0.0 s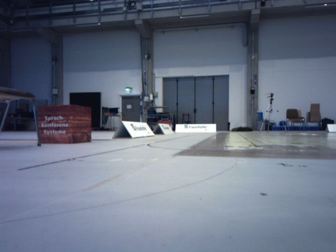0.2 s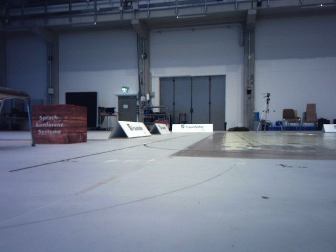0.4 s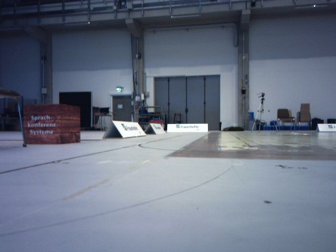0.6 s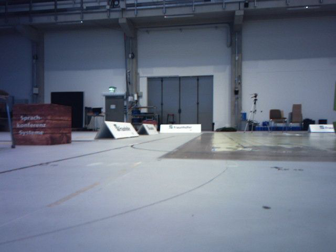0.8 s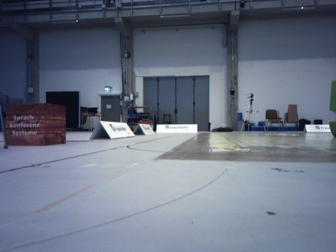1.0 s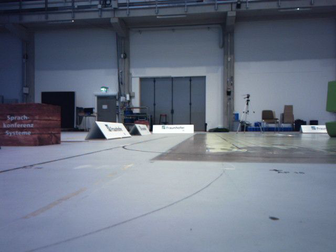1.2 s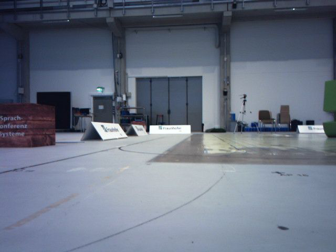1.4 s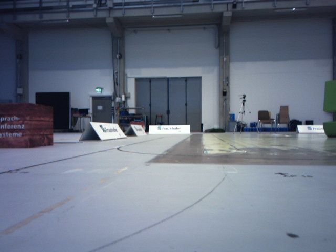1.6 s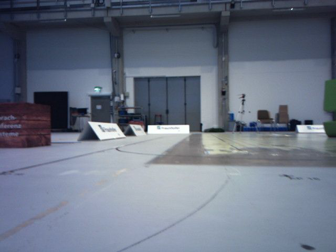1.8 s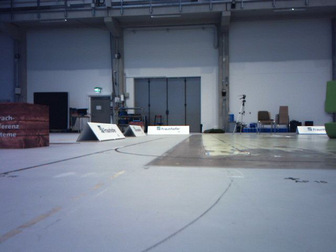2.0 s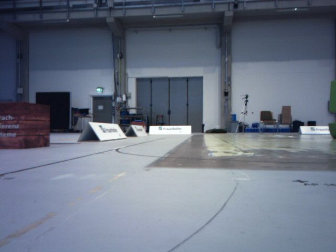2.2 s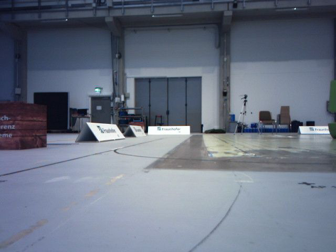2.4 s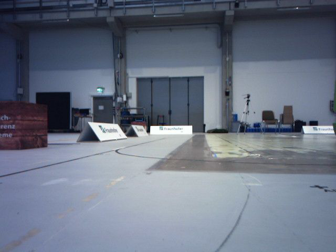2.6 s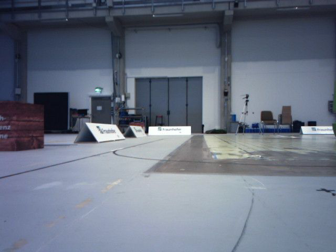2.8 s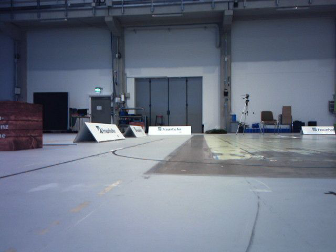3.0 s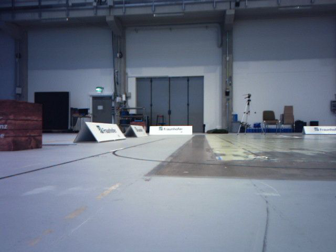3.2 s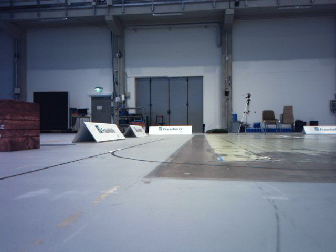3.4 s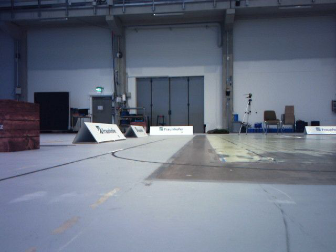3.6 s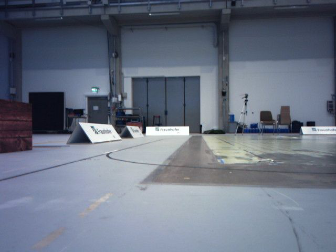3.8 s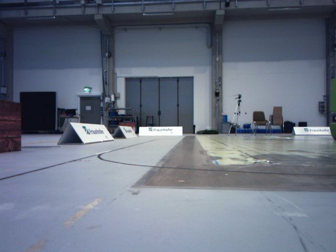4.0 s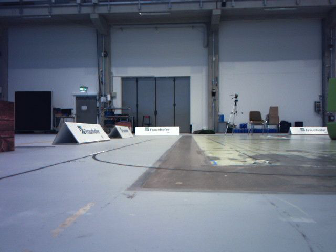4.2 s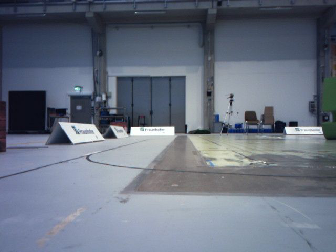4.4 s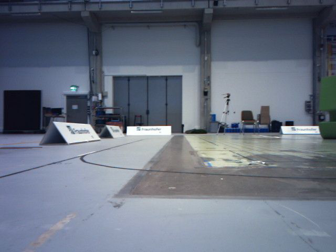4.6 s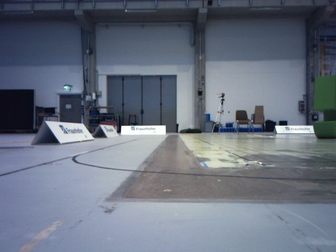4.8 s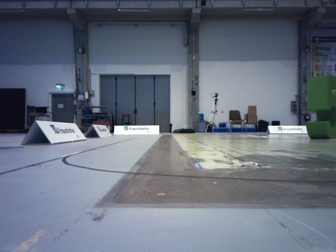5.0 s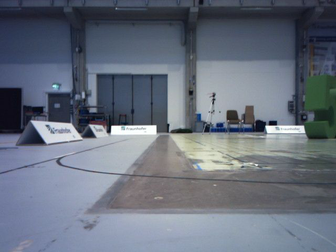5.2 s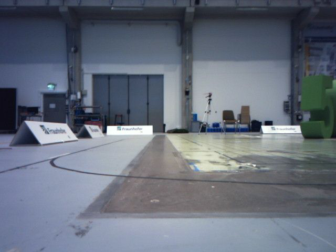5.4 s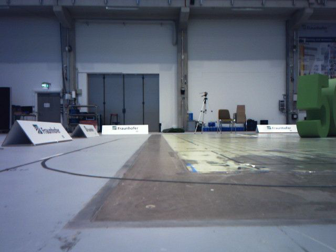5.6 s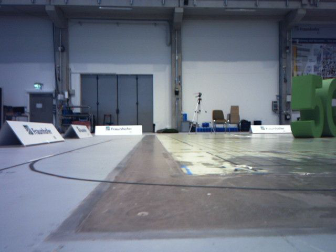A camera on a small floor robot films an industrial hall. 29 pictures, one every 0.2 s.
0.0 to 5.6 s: The camera pans to its right, which is clockwise from overhead, by about 15 degrees. It travels forward, about 1.2 m, so what stands in front looms larger.
The film runs forward here.
